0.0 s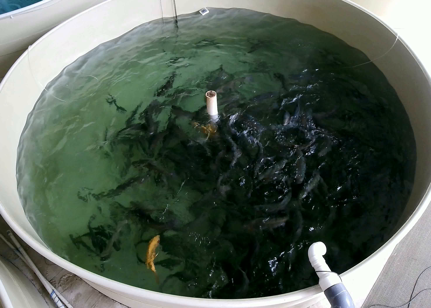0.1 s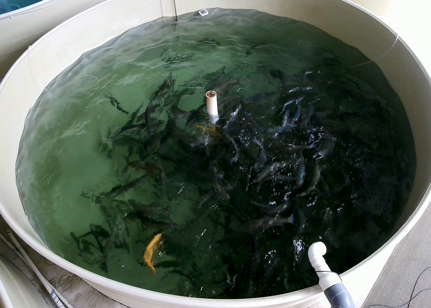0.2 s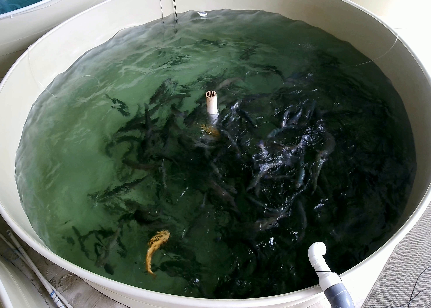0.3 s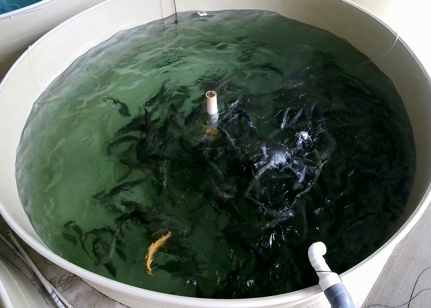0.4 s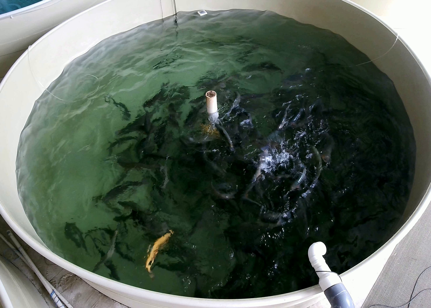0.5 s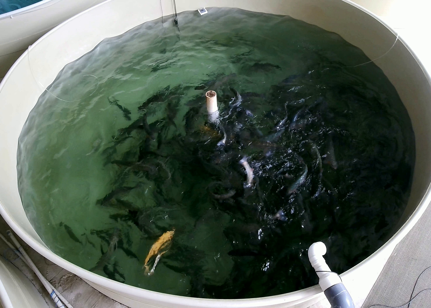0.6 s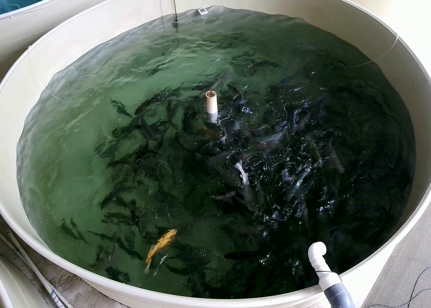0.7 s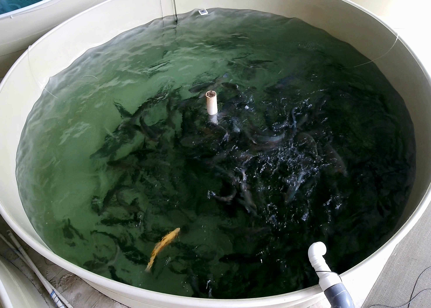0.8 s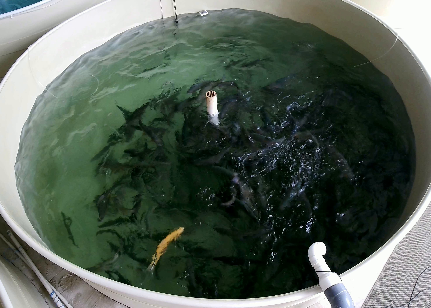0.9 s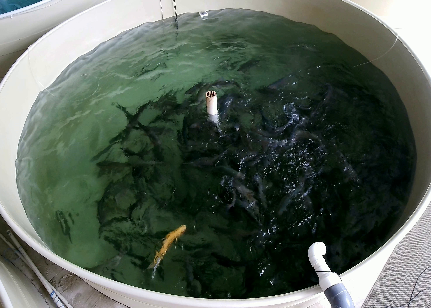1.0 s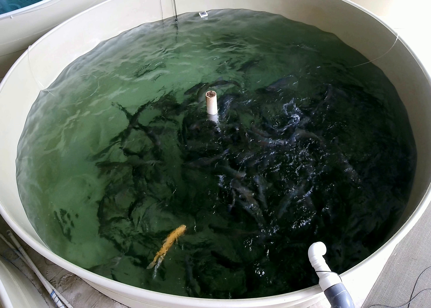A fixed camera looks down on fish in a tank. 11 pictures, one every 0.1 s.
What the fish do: Weak feeding.
